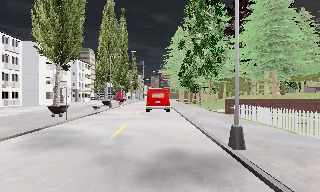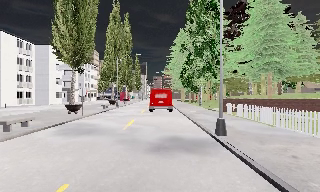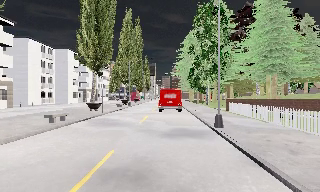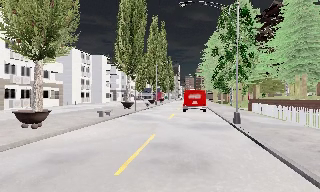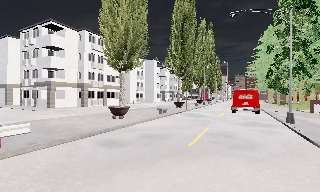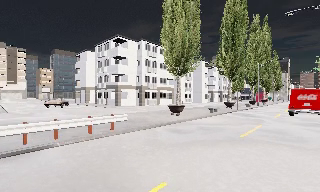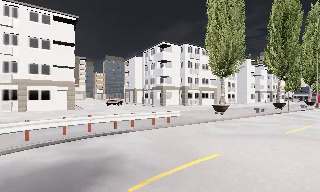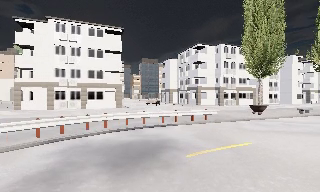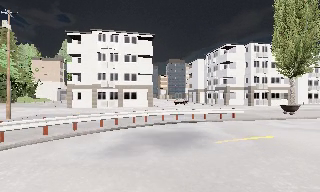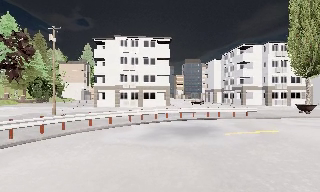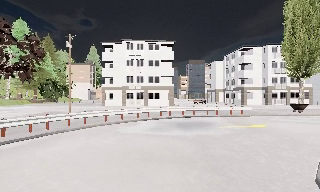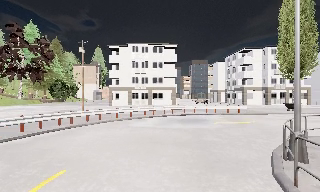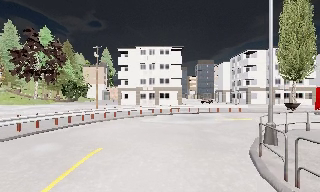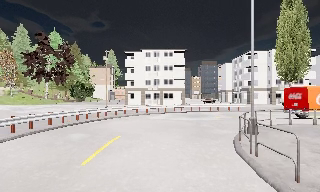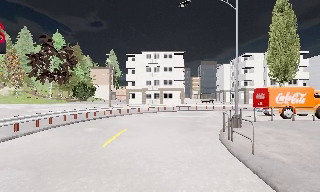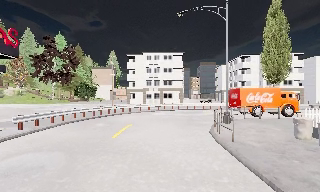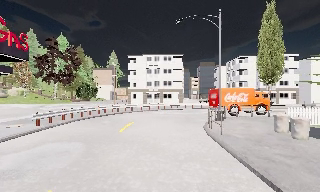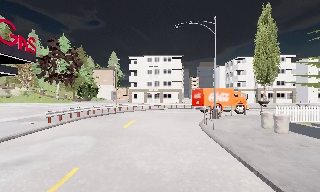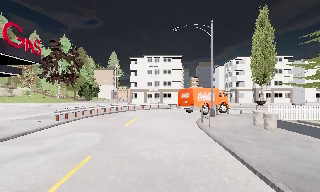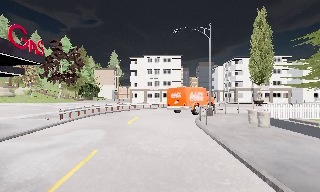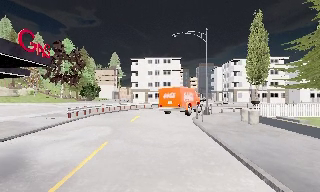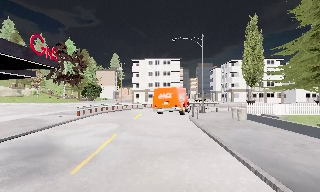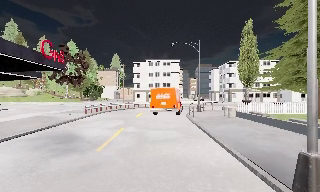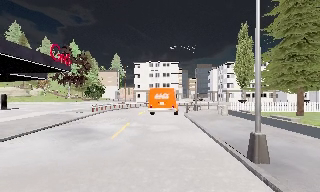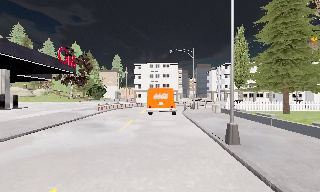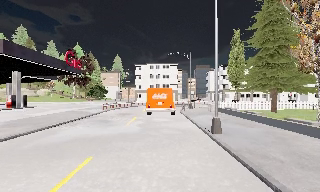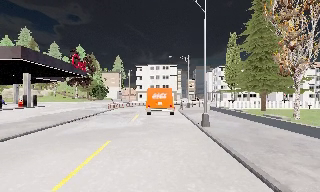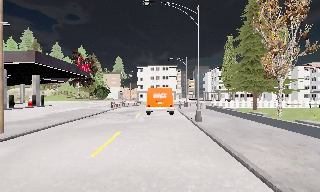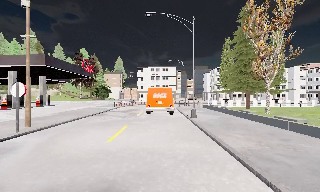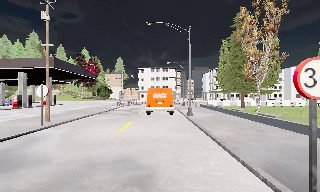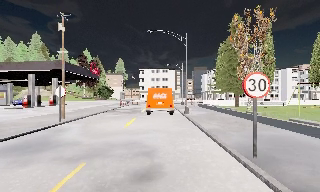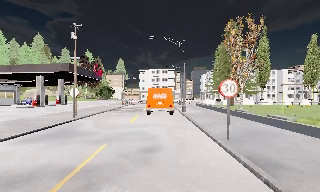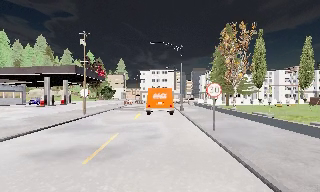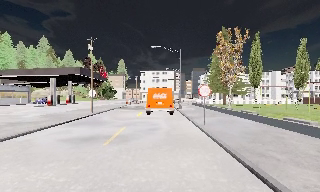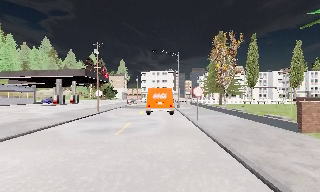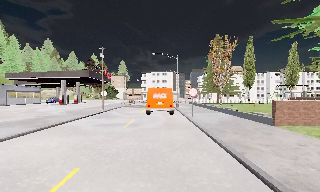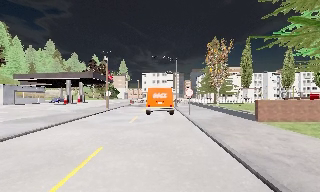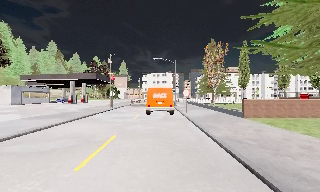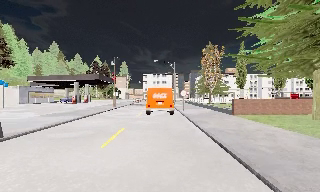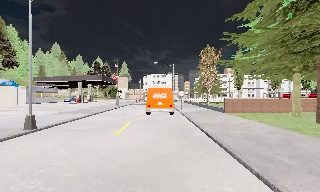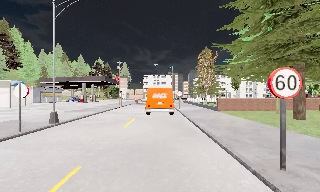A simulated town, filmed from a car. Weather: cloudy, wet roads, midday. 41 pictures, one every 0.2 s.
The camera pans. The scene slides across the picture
to the right.
The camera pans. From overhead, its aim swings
counterclockwise.
0.0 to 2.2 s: The scene slides to the right, as the camera pans about 90 degrees to its left. It travels backward, about 20 m.
2.2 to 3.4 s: The camera travels backward, about 8 m, so what stands in front gets smaller.
3.4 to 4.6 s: The camera travels backward, about 6 m, so what stands in front gets smaller. It gains speed.
4.6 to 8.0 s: The camera travels backward, about 25 m, so what stands in front gets smaller.
The film runs backward here.
